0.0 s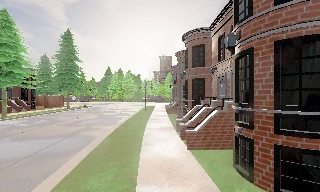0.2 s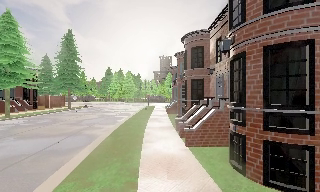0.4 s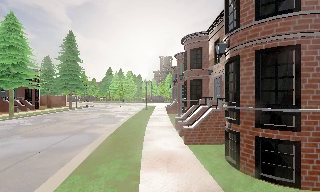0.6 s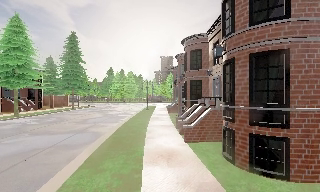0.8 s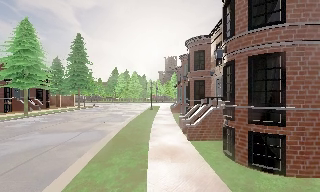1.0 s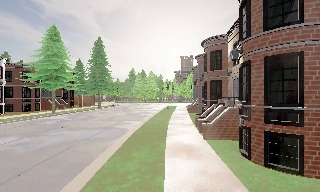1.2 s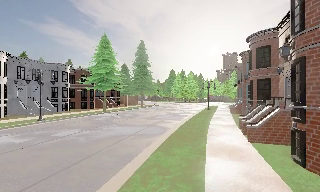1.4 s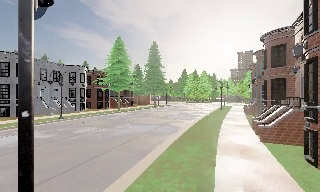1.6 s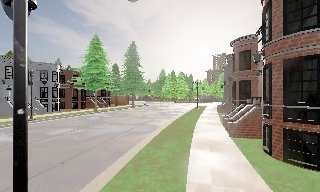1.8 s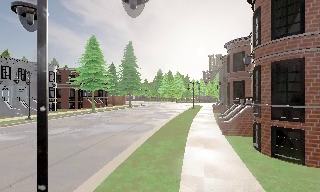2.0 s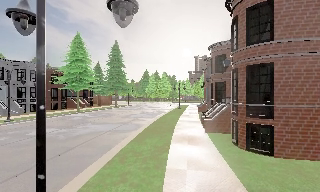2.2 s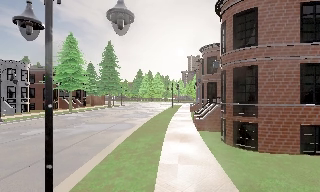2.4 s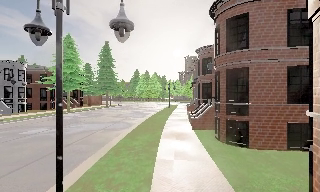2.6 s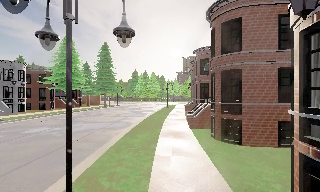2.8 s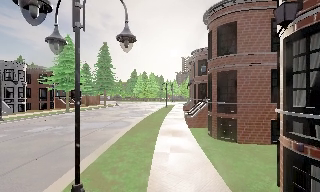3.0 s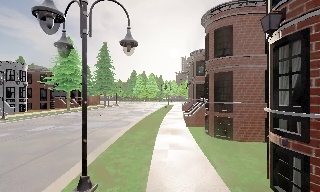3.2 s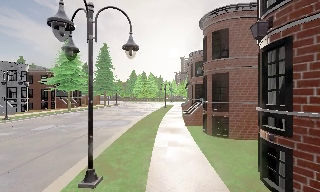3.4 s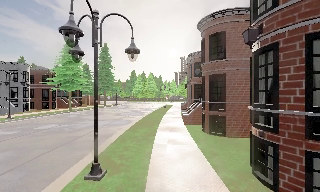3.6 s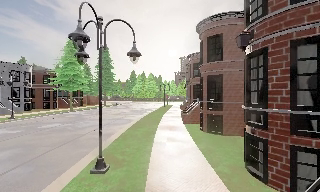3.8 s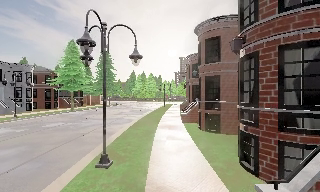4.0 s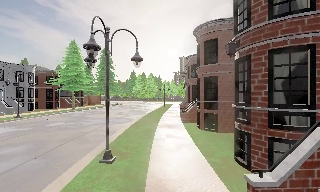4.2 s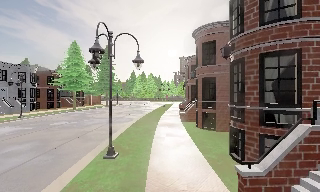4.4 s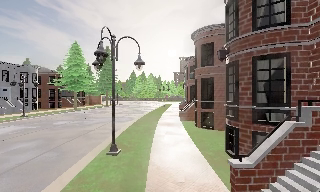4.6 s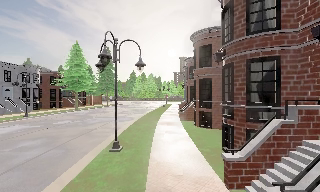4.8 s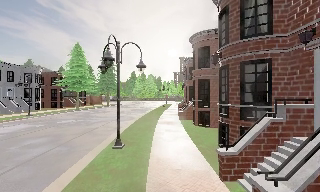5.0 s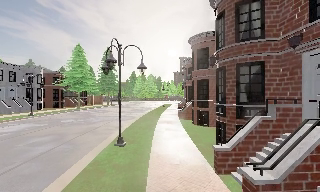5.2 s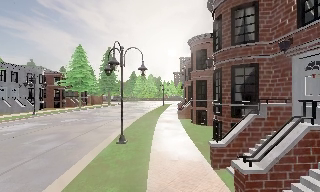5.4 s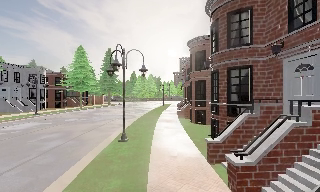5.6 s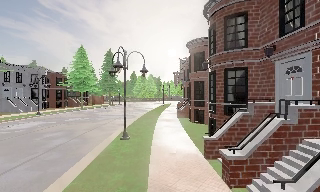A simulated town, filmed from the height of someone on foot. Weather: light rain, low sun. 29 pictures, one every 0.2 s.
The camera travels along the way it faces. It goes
backward.
0.0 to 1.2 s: The camera swings to its left by about 20 degrees, and the scene slides to the right. It travels backward, about 2 m, so what stands in front gets smaller.
1.2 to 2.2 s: The scene slides to the left, as the camera pans about 10 degrees to its right. It travels backward, about 2 m, so what stands in front gets smaller.
2.2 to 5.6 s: The camera travels backward, about 6 m, so what stands in front gets smaller.
The film runs backward here.
